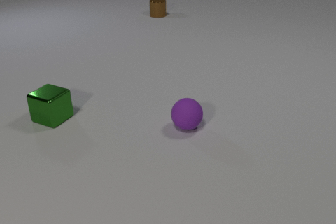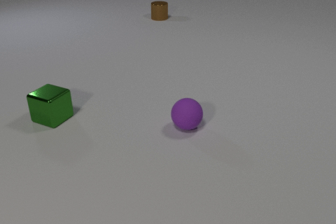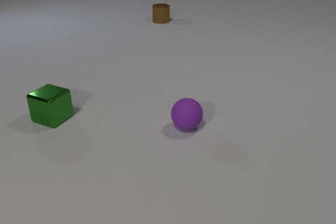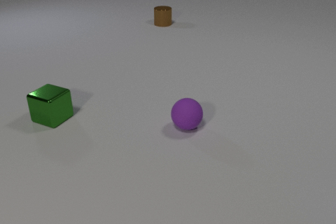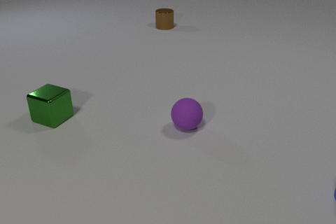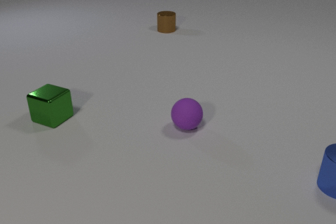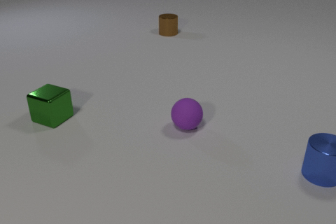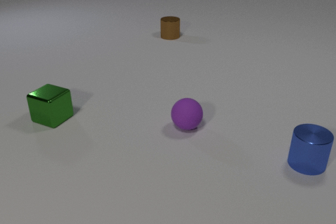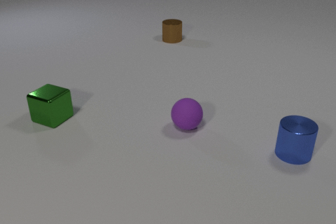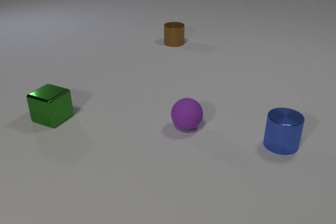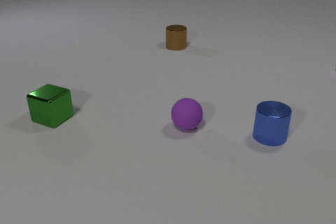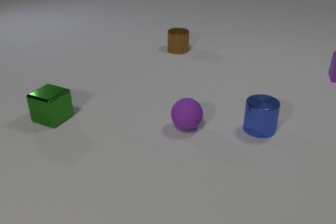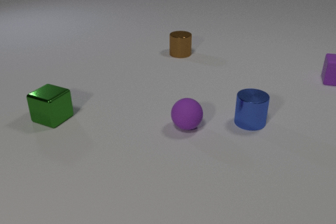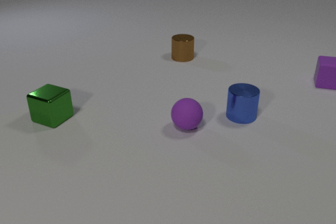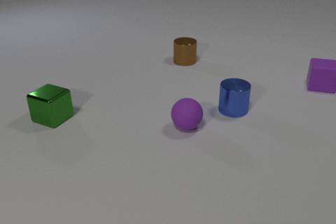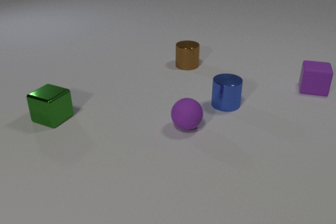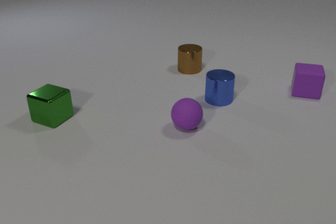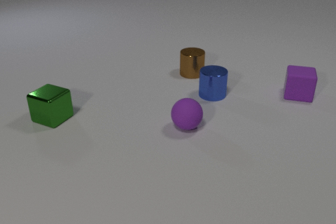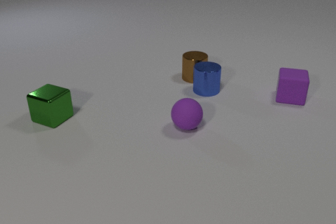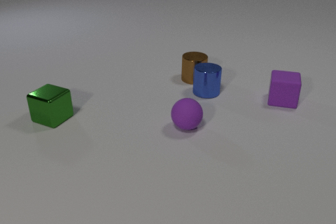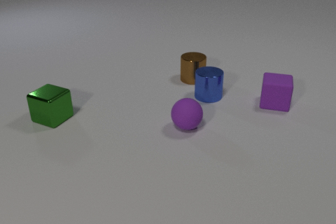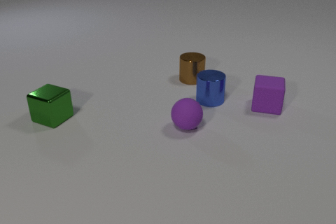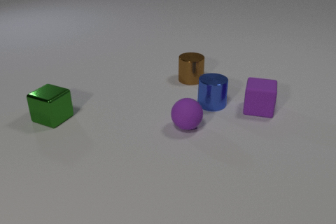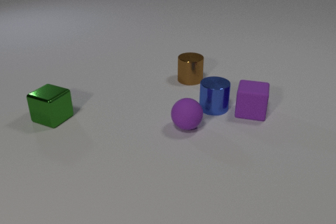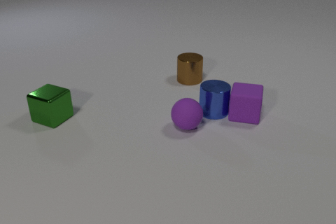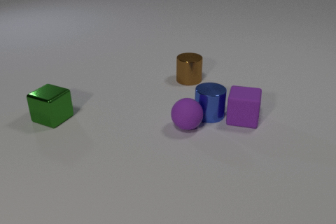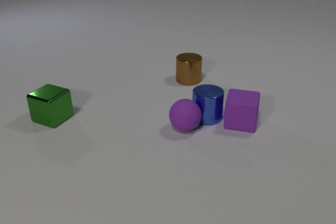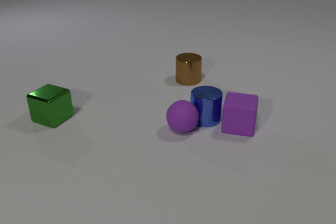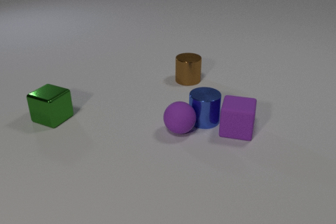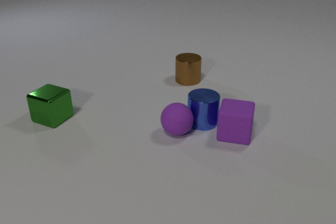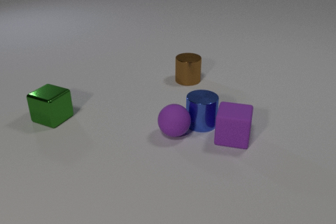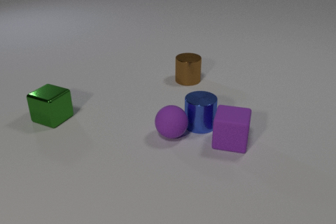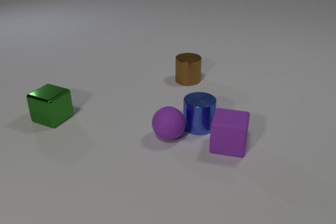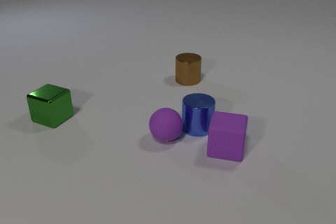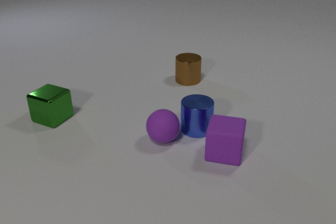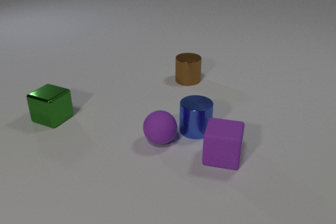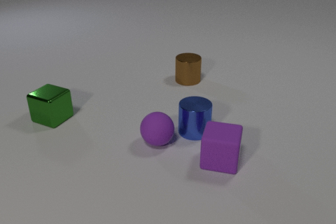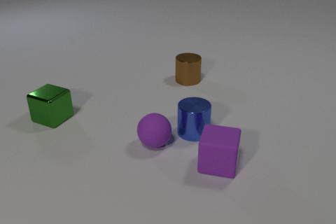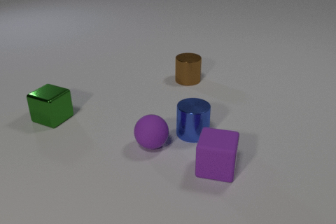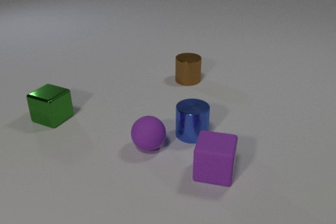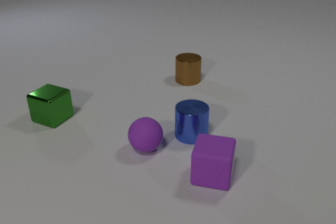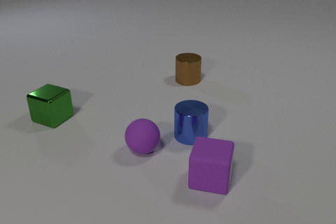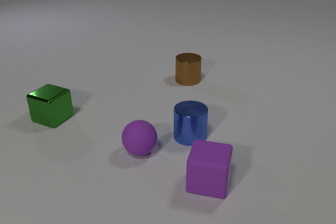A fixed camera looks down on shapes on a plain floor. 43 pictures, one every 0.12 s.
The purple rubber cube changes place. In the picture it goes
toward the camera.
The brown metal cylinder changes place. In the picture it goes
toward the camera.
0.00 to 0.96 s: The blue metal cylinder comes in at the right edge, slides to the left and away from the camera. The brown metal cylinder slides toward the camera.
0.96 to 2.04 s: The blue metal cylinder slides away from the camera and to the left. The brown metal cylinder slides toward the camera. The purple rubber cube comes in at the right edge, slides toward the camera and to the left.
2.04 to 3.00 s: The blue metal cylinder slides toward the camera. The brown metal cylinder slides toward the camera. The purple rubber cube slides toward the camera and to the left. The blue metal cylinder and the brown metal cylinder collide. The blue metal cylinder and the purple rubber cube collide.
3.00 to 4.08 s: The blue metal cylinder slides toward the camera and to the left. The purple rubber cube slides toward the camera. The purple rubber sphere rolls to the left and toward the camera. The blue metal cylinder and the purple rubber sphere collide.
4.08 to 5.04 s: The blue metal cylinder slides toward the camera. The purple rubber cube slides toward the camera. The purple rubber sphere rolls to the left and toward the camera.
What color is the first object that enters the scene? blue.
How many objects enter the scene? 2.
Are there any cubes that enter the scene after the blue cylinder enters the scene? yes.
